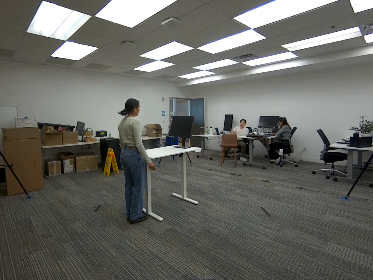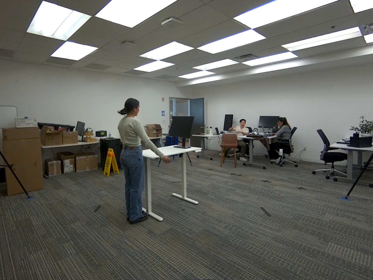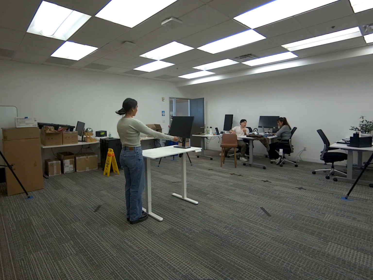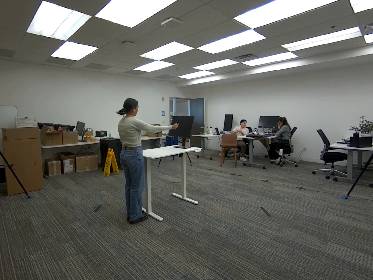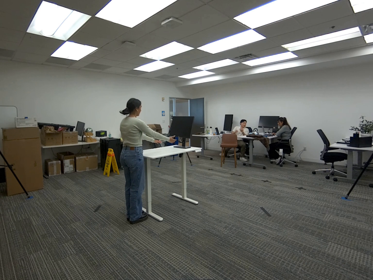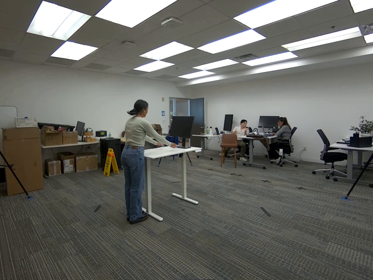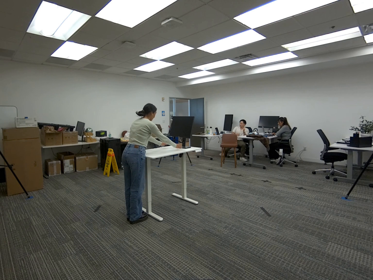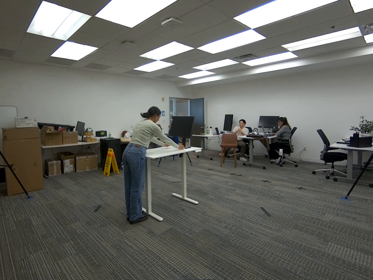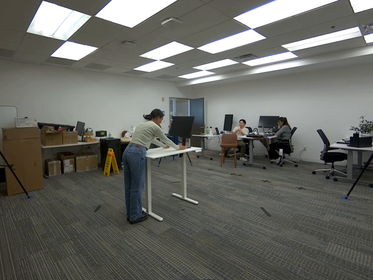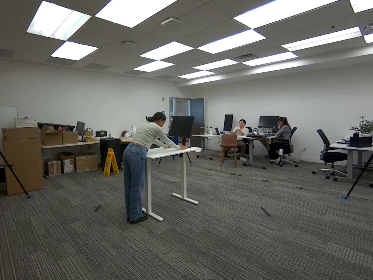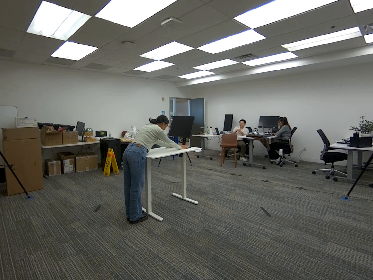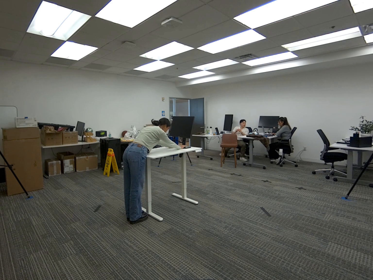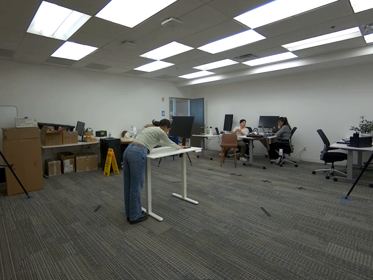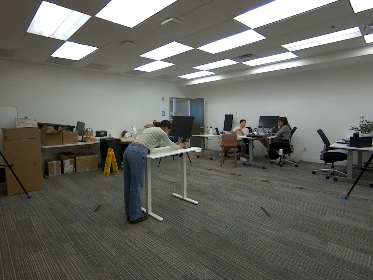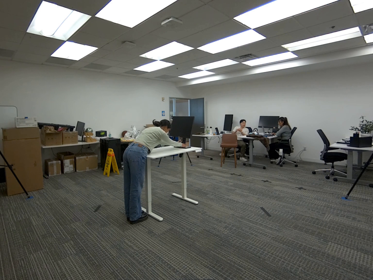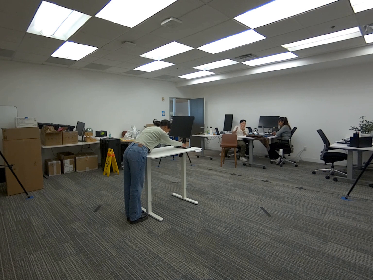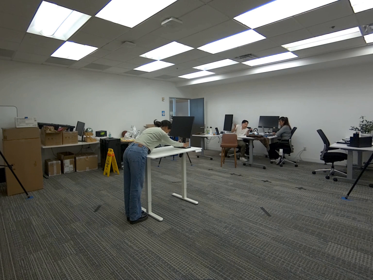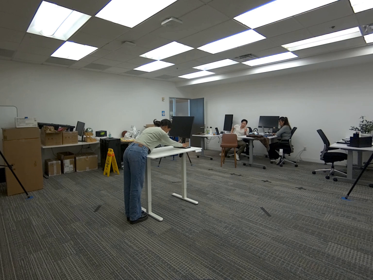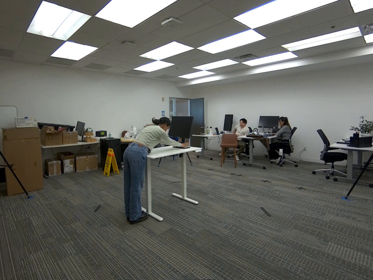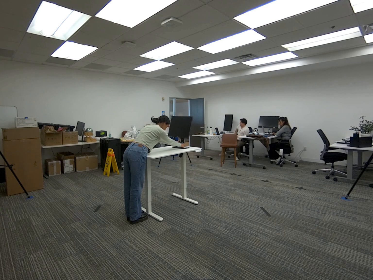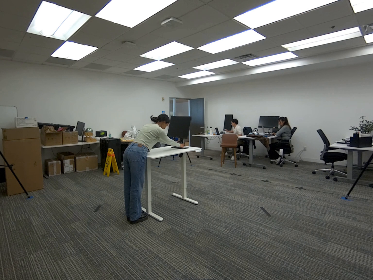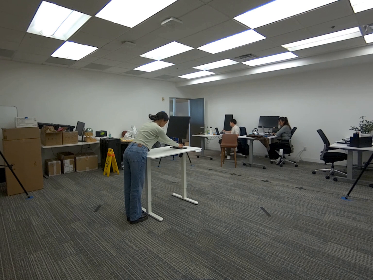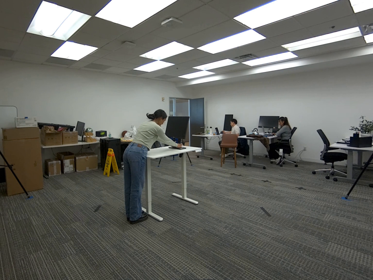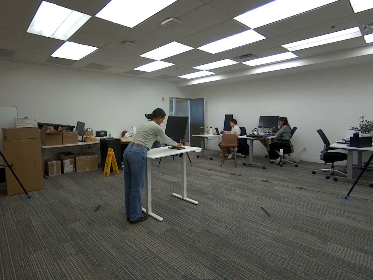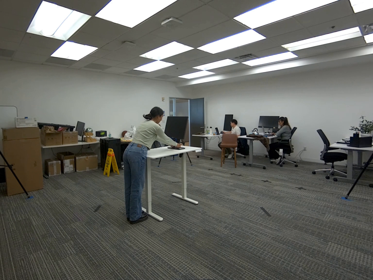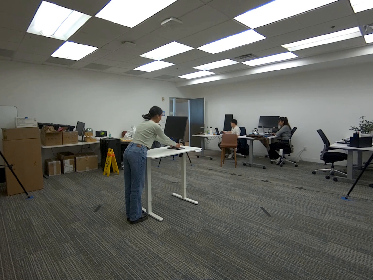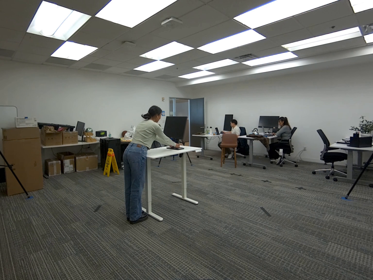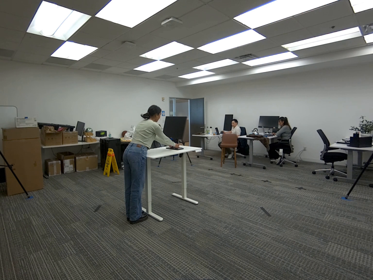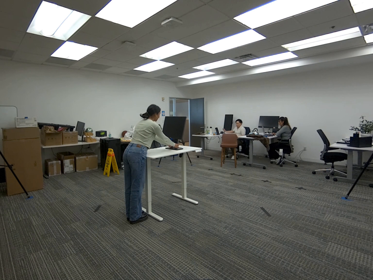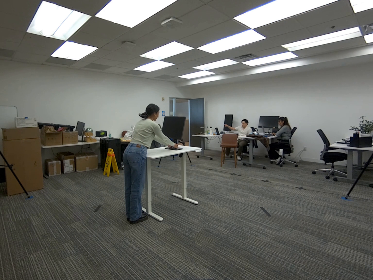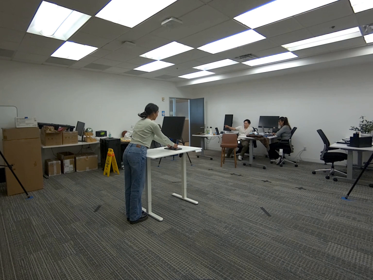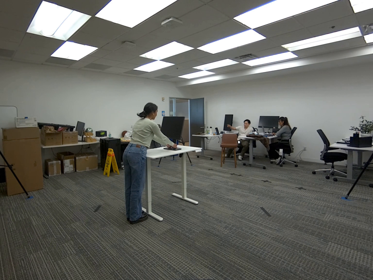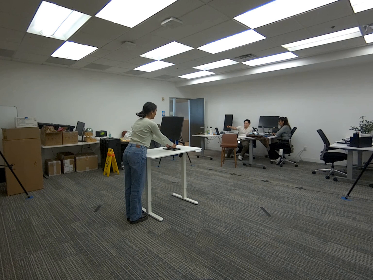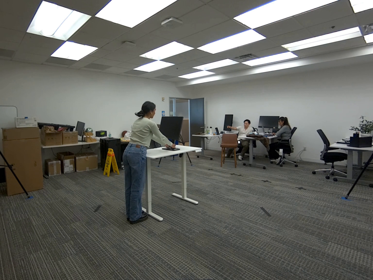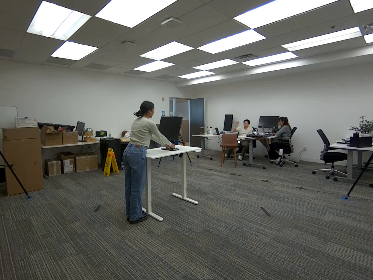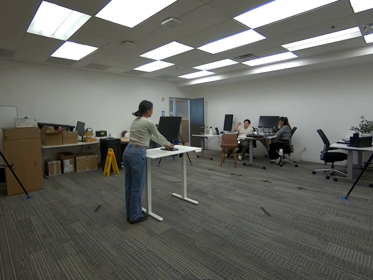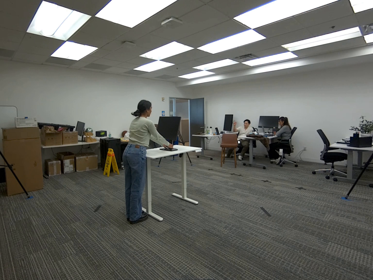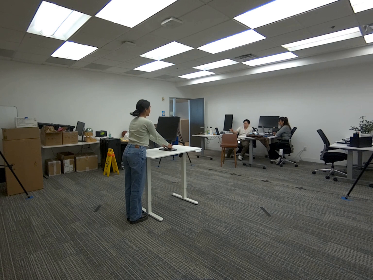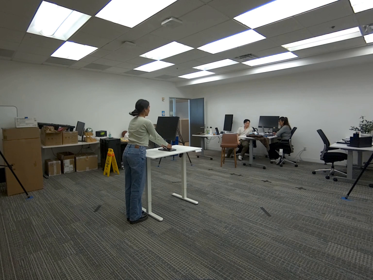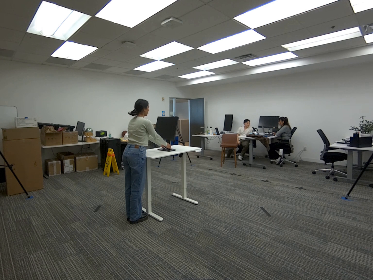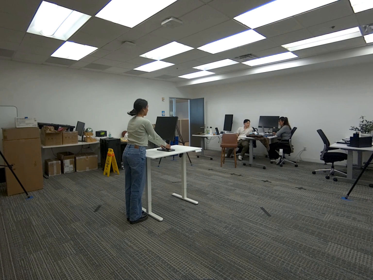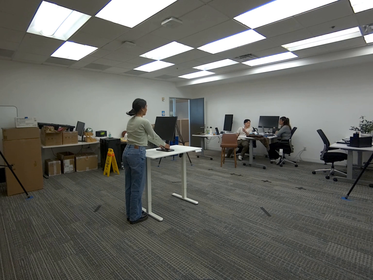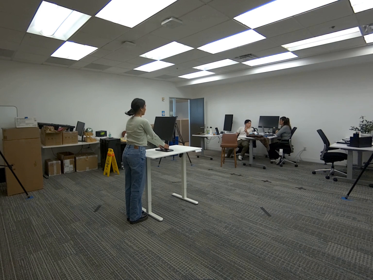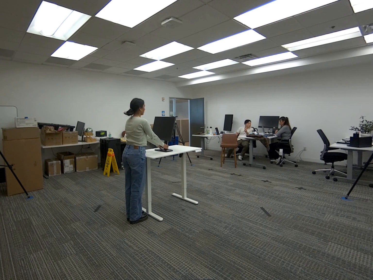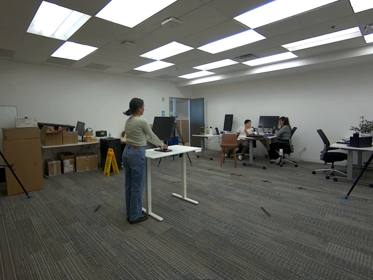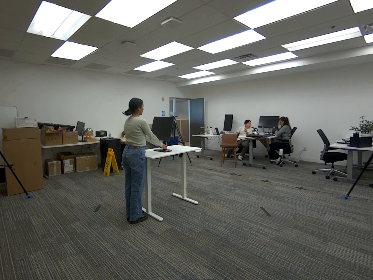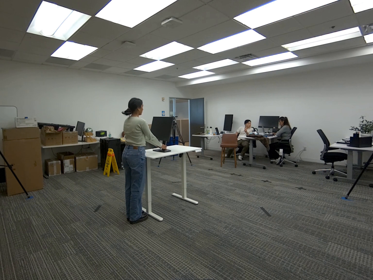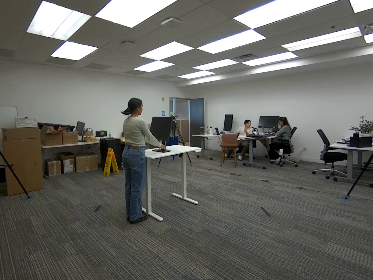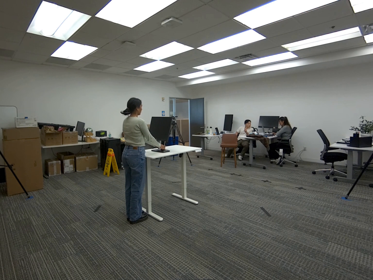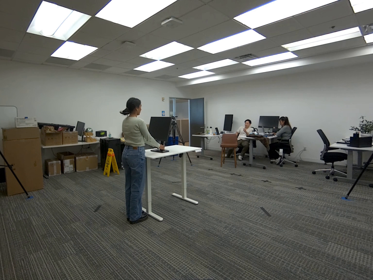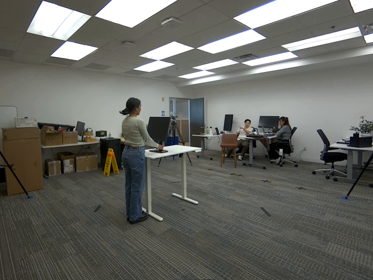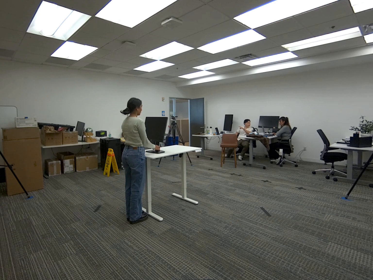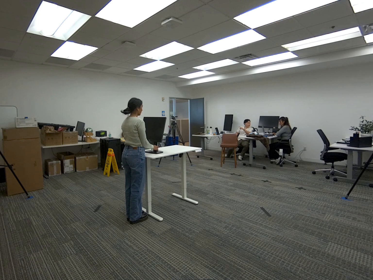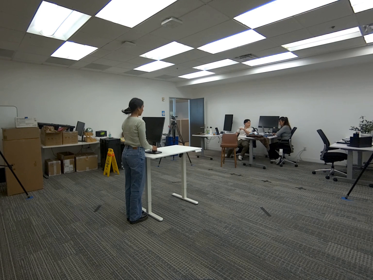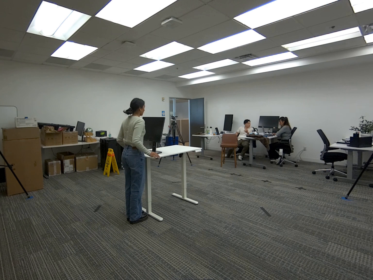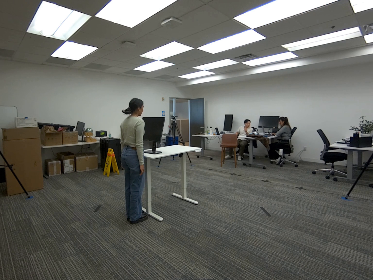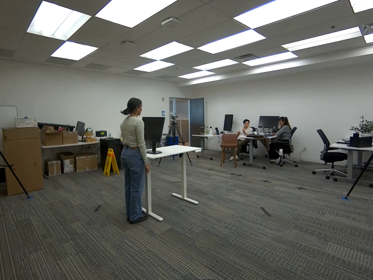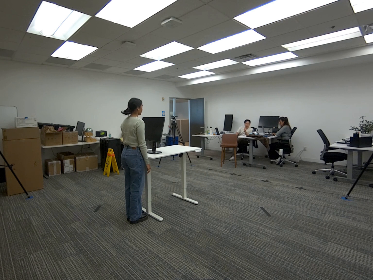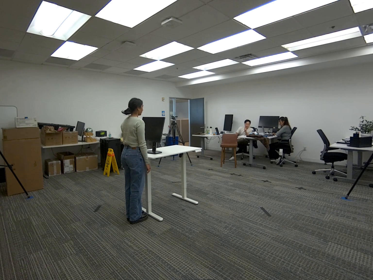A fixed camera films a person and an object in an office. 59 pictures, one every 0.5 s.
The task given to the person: Walk over to the monitor on the white desk and slide the monitor towards you.
